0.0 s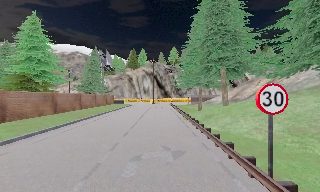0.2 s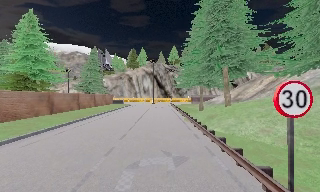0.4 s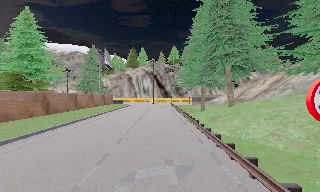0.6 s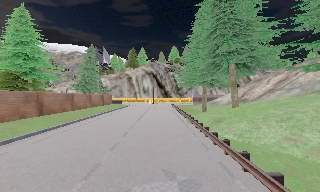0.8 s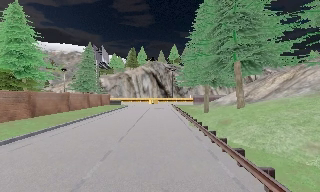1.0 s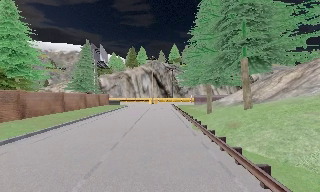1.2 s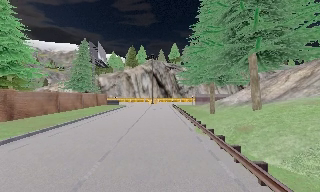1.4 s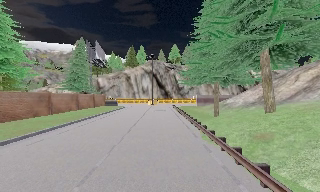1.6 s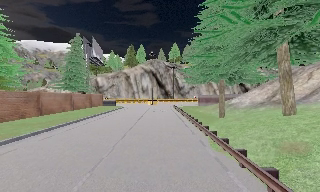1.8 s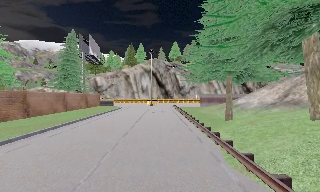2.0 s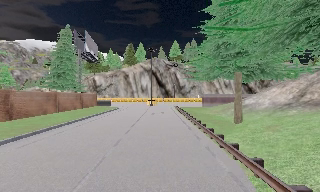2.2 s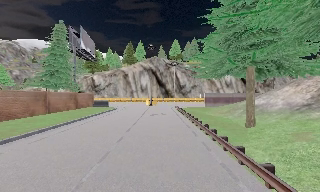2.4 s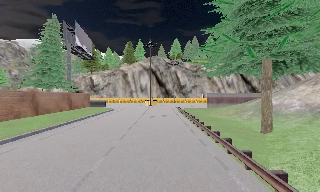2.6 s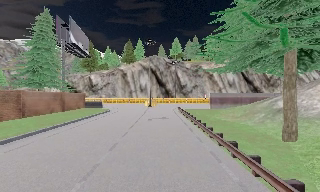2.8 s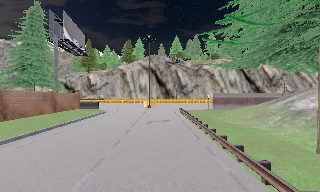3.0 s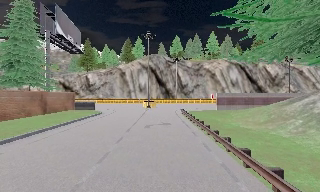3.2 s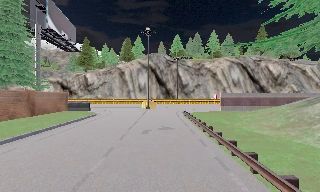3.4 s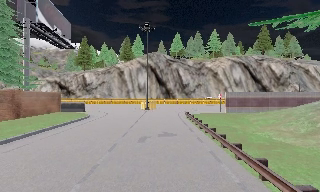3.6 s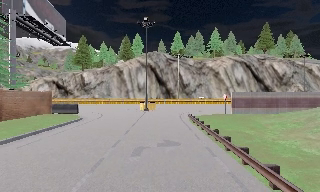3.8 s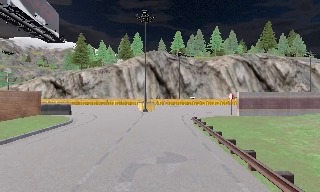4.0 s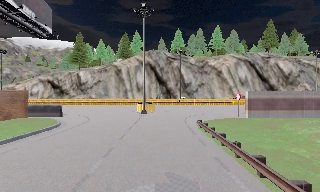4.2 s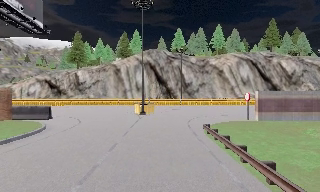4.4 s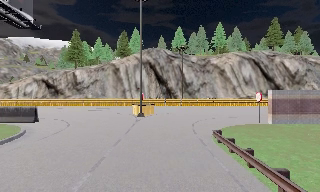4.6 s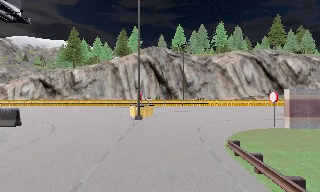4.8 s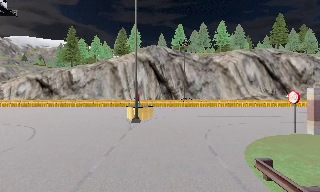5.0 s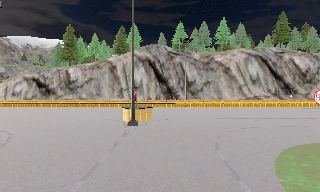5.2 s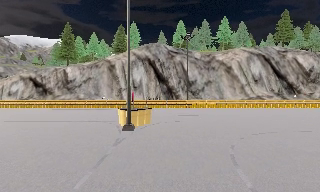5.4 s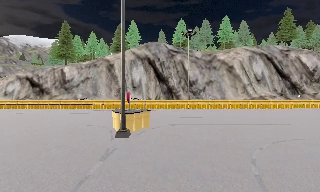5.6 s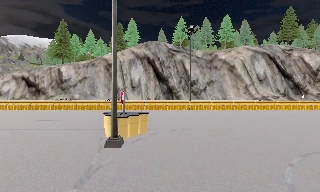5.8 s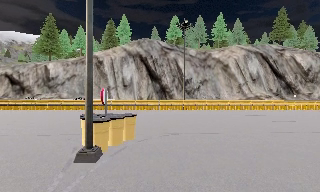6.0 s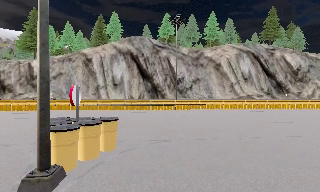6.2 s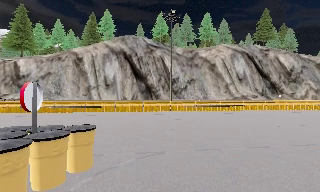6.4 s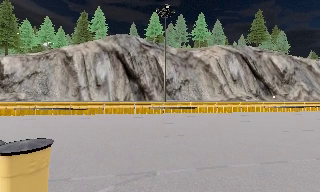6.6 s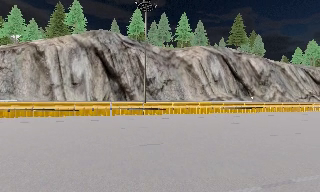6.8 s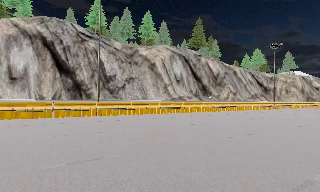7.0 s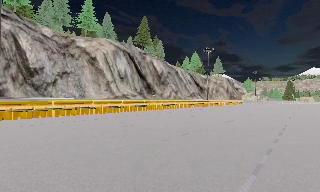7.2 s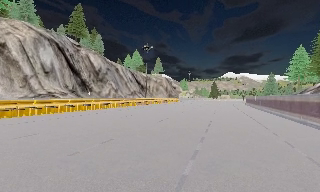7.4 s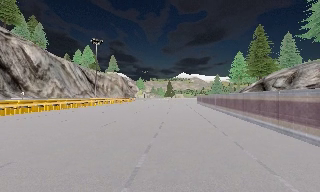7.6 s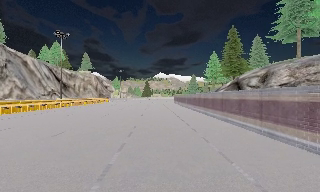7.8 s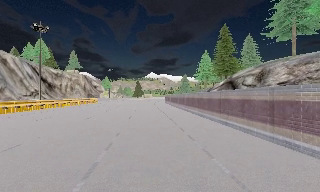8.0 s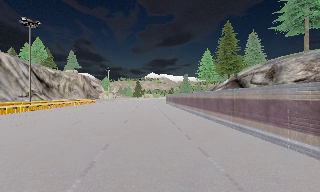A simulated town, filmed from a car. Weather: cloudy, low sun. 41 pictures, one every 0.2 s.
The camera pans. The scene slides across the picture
to the left.
The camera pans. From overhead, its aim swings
clockwise.
0.0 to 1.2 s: The camera travels forward, about 5 m, so what stands in front looms larger. It gains speed.
1.2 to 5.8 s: The camera travels forward, about 35 m, so what stands in front looms larger.
5.8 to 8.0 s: The camera swings to its right by about 90 degrees, and the scene slides to the left. It travels forward, about 17 m.
The film runs forward here.
